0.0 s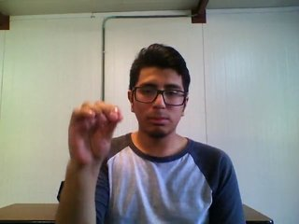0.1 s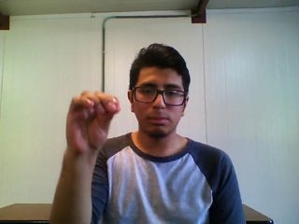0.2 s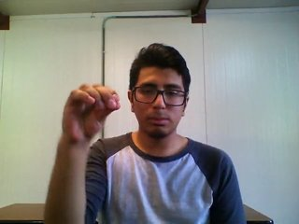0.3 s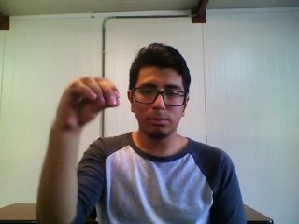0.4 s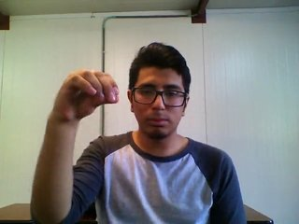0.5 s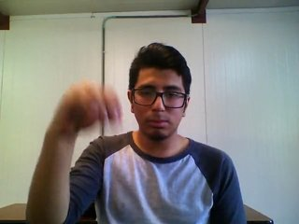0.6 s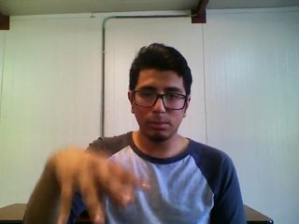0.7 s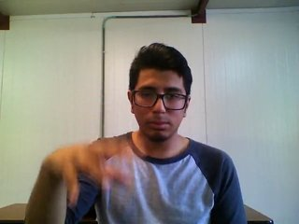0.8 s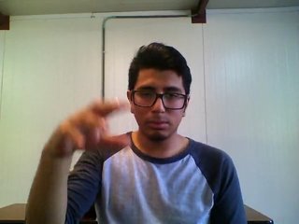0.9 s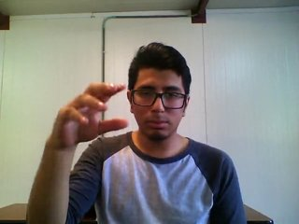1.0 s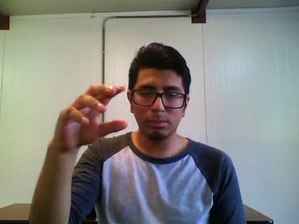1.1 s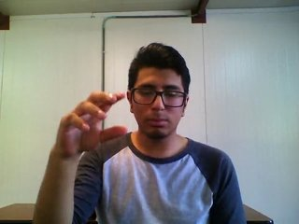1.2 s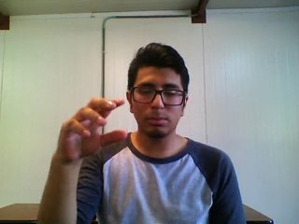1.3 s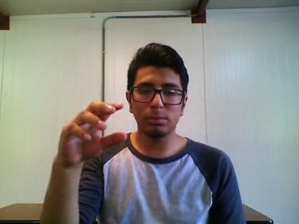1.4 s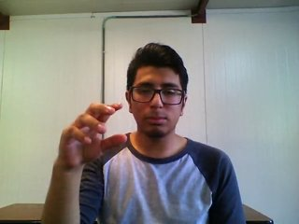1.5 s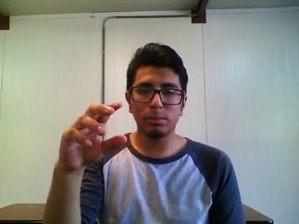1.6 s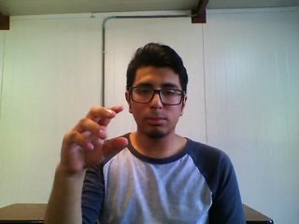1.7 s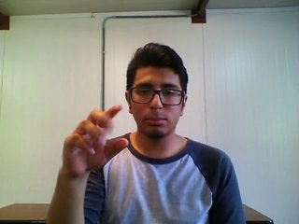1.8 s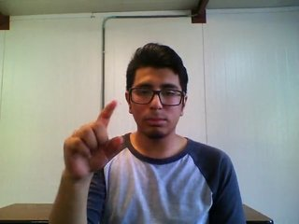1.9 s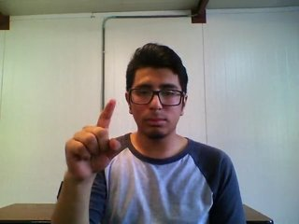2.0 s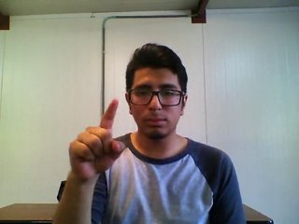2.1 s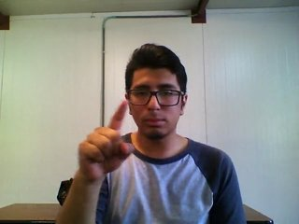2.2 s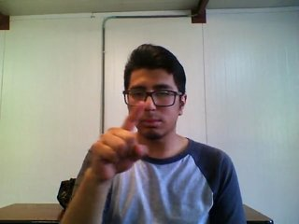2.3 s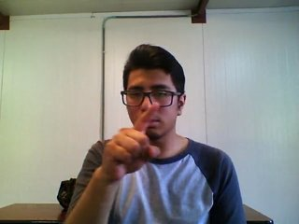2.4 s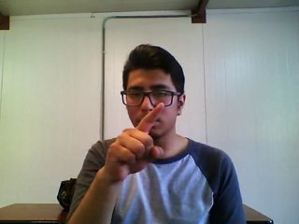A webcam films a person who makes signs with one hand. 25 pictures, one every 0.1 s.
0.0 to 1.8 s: On the screen the hand sweeps downward. The name of the sign: Throw down.
1.9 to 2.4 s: Pointing with one finger.
